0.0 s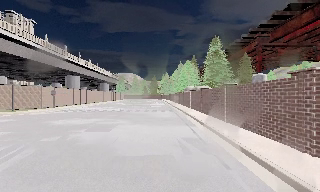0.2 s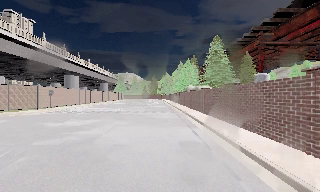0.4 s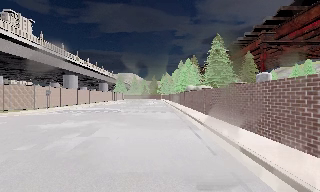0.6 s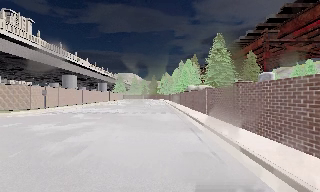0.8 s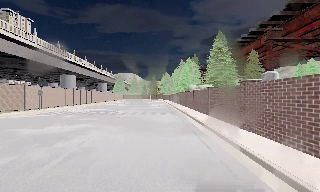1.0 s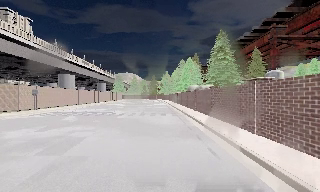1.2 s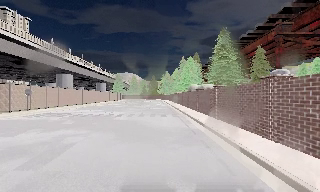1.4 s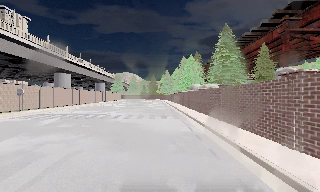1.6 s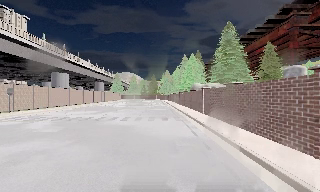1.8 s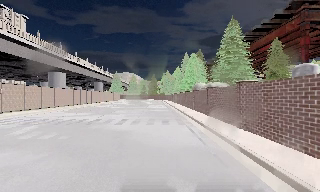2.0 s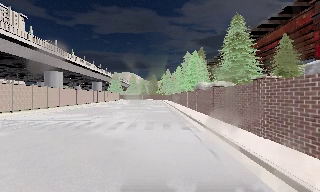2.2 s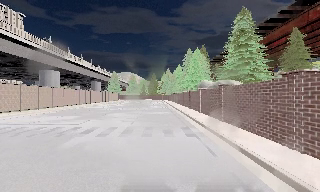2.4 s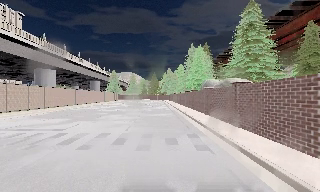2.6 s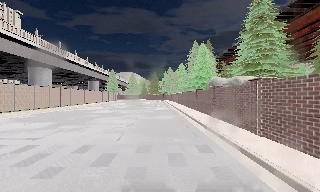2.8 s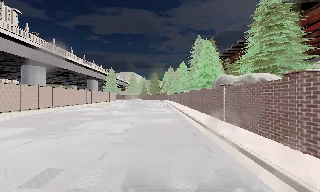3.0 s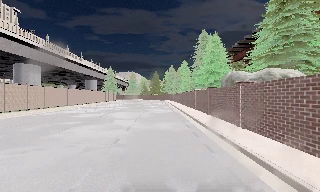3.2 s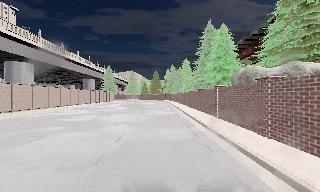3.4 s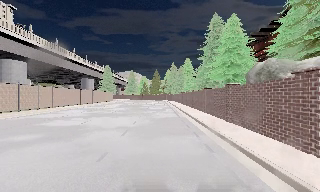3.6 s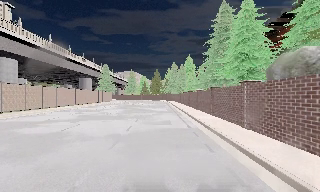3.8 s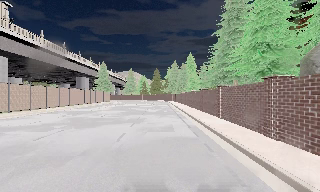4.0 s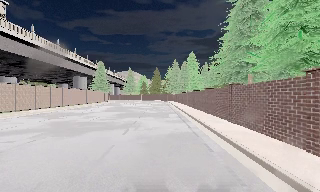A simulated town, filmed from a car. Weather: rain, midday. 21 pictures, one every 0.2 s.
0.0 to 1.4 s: The camera travels forward, about 5 m, so what stands in front looms larger. It gains speed.
1.4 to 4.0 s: The camera travels forward, about 25 m, so what stands in front looms larger.
The film runs forward here.
